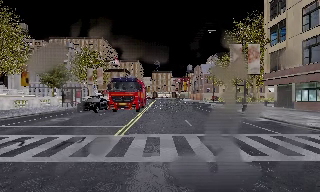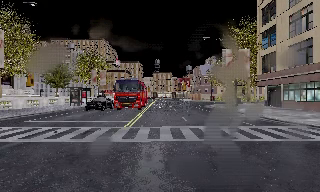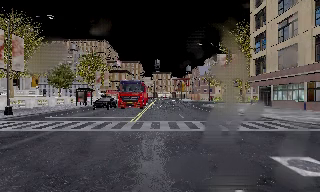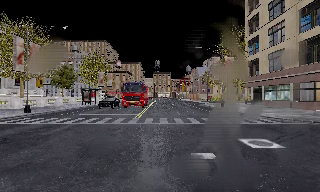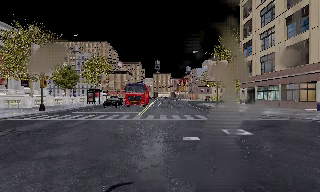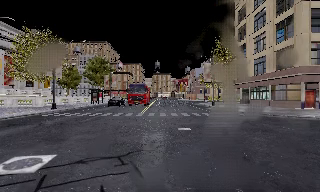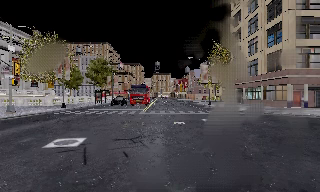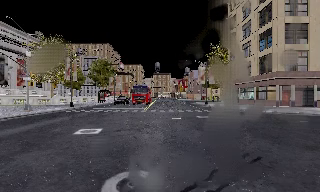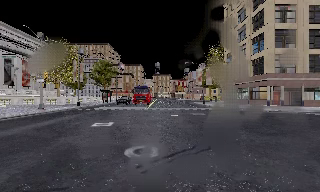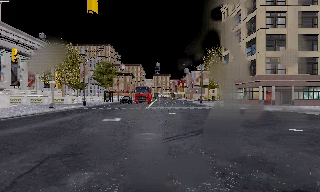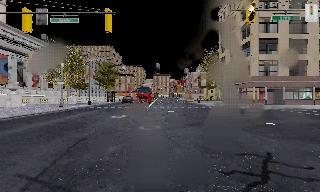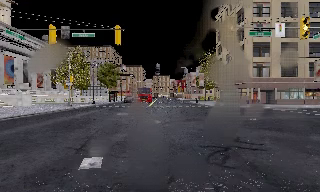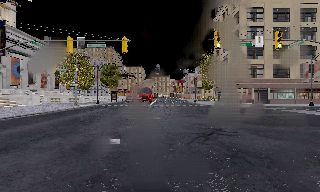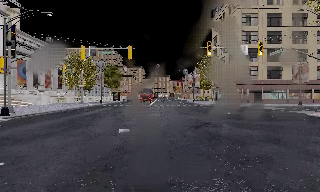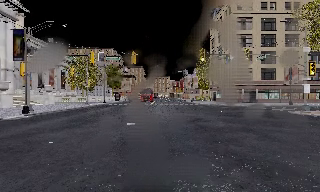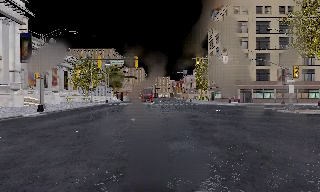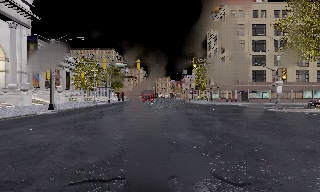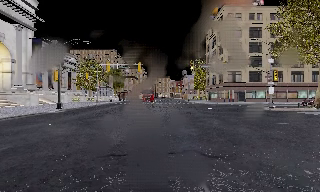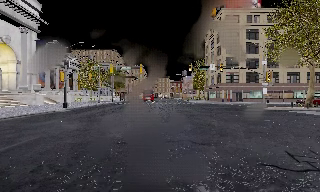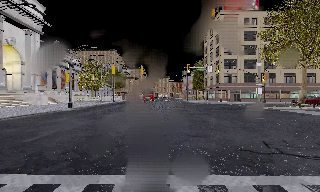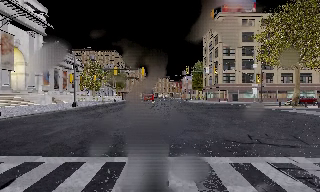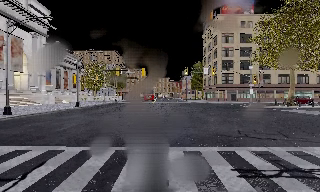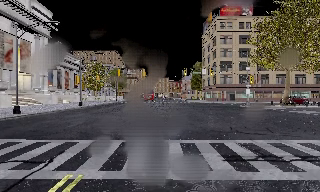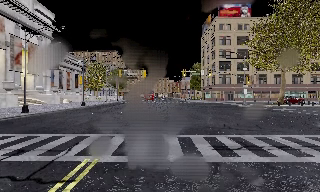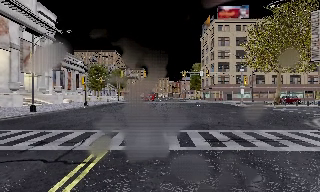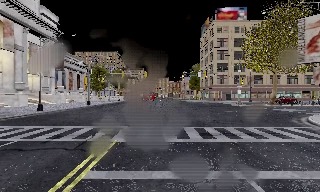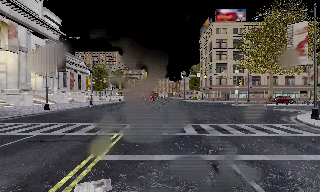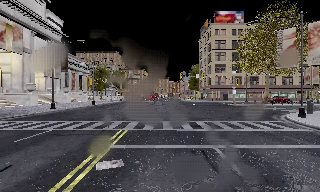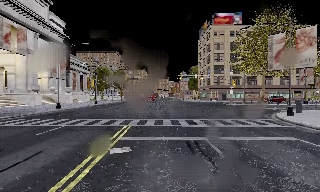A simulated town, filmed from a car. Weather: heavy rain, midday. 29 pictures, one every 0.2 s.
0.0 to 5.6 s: The camera travels backward, about 40 m, so what stands in front gets smaller. It loses speed.
The film runs backward here.
